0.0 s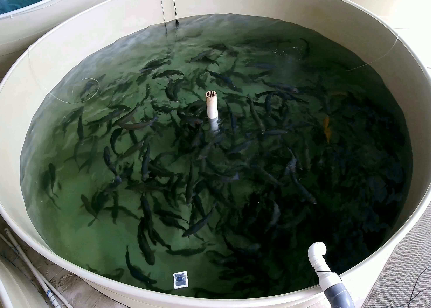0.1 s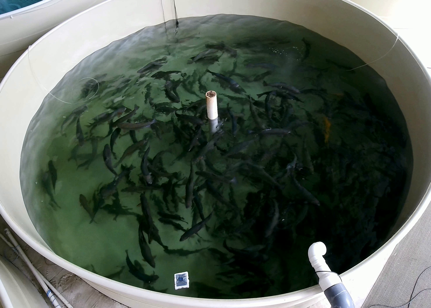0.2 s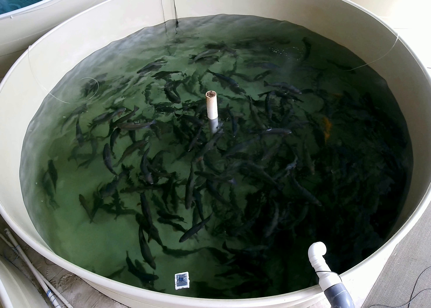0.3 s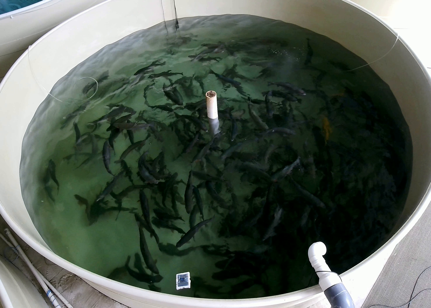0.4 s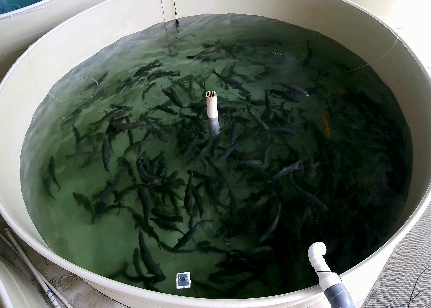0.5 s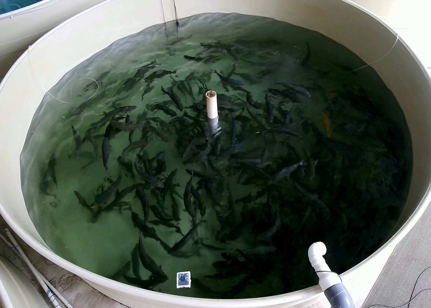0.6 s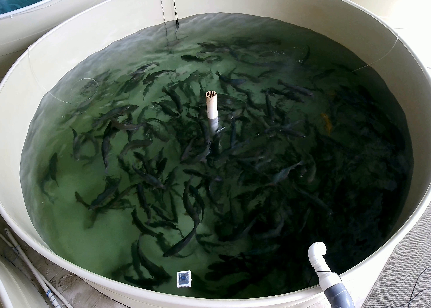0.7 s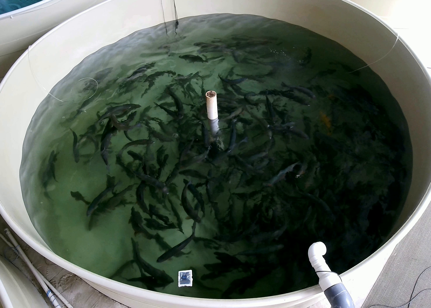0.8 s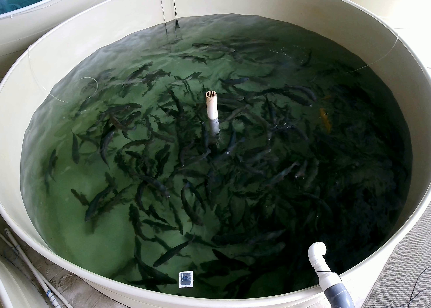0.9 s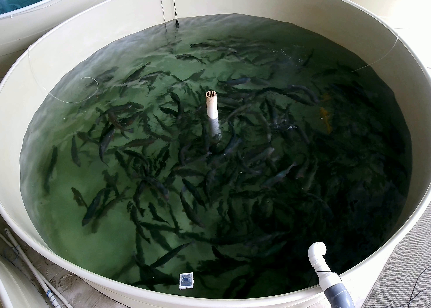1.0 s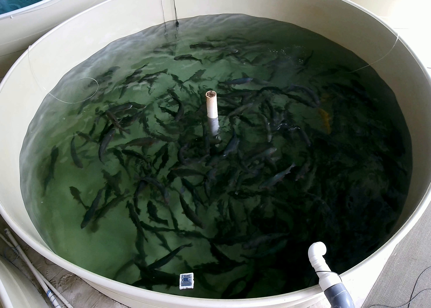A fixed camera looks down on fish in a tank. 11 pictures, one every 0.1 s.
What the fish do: Foraging.
